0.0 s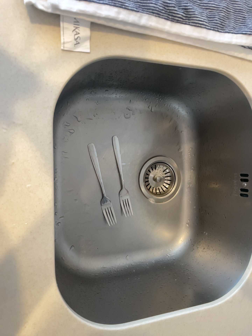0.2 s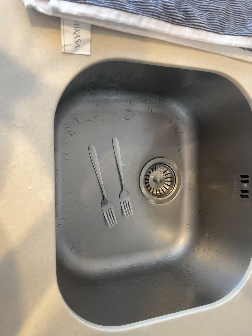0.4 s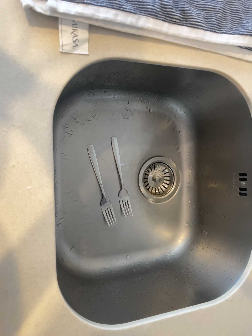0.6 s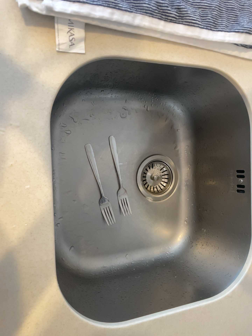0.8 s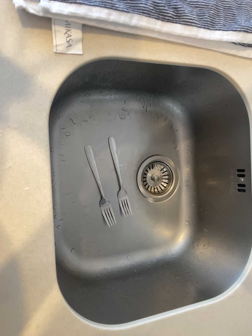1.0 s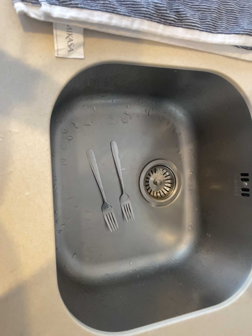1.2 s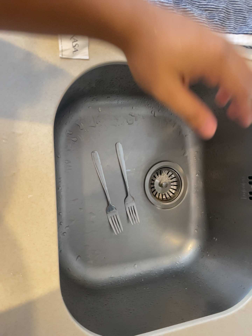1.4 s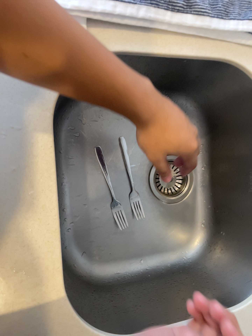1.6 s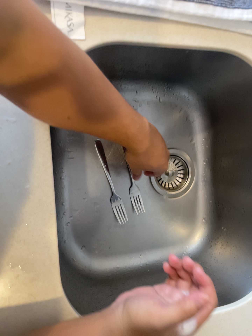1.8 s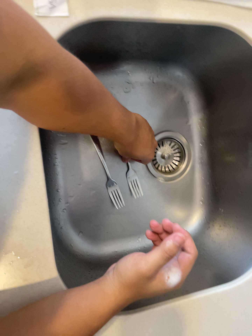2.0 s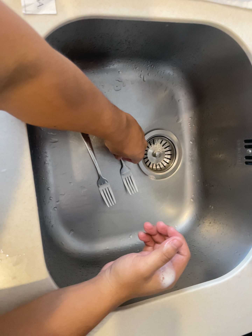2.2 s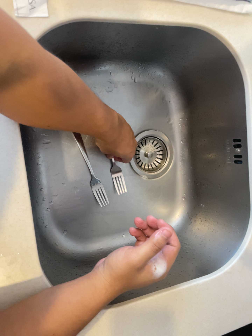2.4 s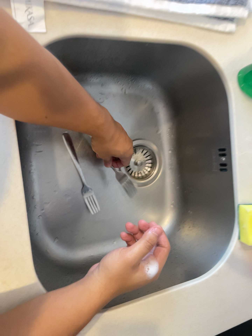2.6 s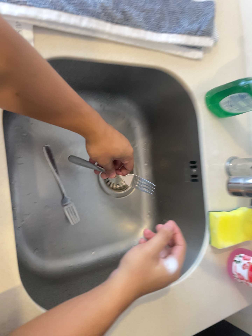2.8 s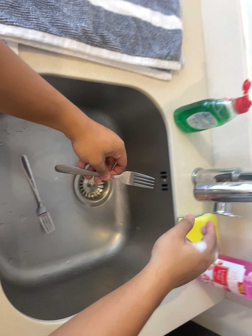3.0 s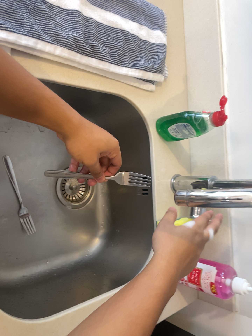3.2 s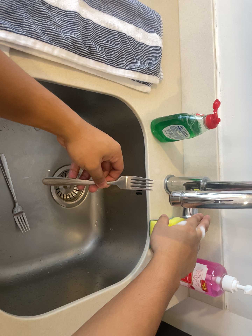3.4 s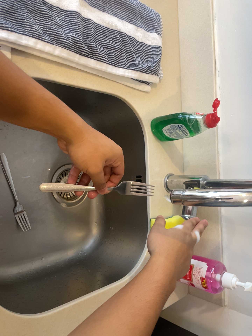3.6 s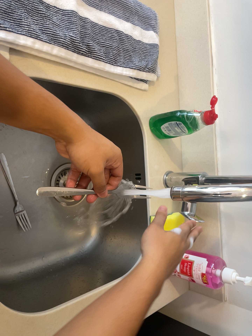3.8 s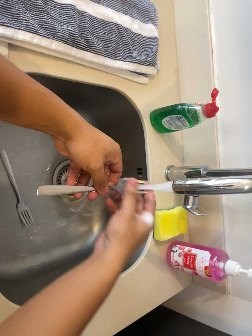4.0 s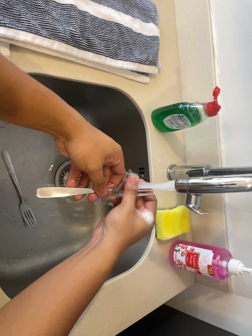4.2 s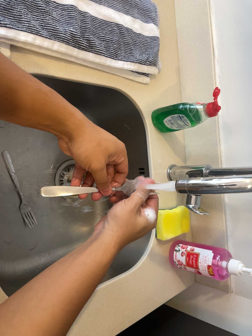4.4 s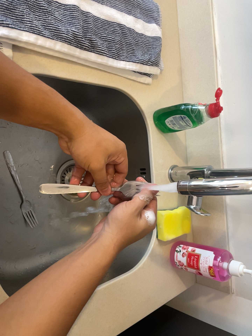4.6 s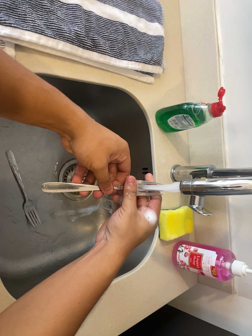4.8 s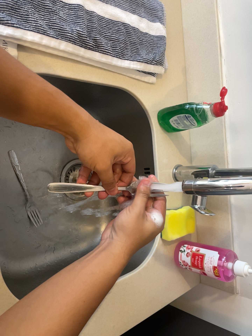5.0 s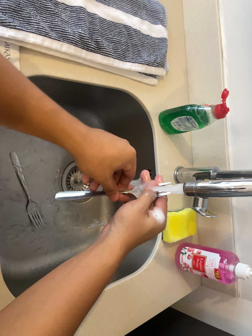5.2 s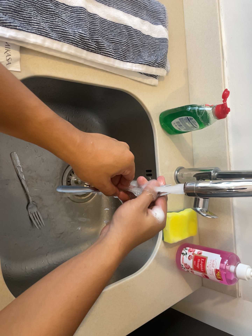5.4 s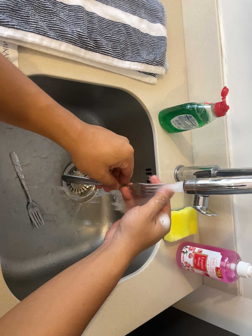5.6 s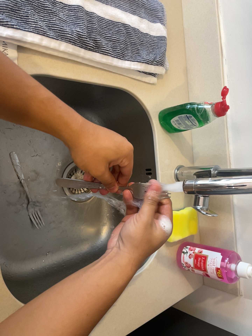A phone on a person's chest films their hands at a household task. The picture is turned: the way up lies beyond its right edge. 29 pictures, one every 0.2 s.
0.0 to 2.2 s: The camera shifts only a little, or ends up much as it began.
2.2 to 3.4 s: The camera swings to its right by about 25 degrees, and the scene slides to the left. It travels backward and to its left, about 14 cm, so what stands in front gets smaller. Its aim tips toward the top of its view by about 10 degrees, and the scene shifts downward.
3.4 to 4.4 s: The camera shifts only a little, or ends up much as it began.
4.4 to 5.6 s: The camera keeps its place and its aim.
The film runs forward here.
